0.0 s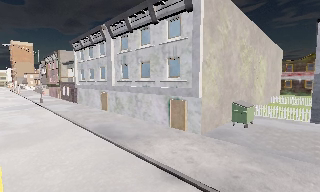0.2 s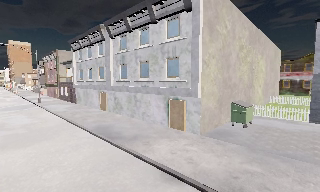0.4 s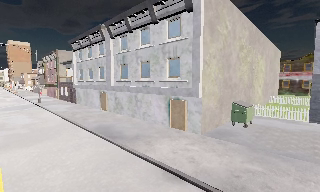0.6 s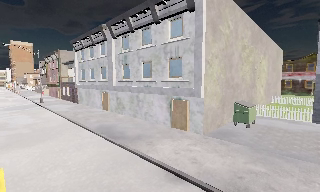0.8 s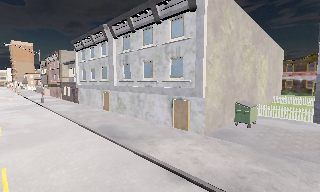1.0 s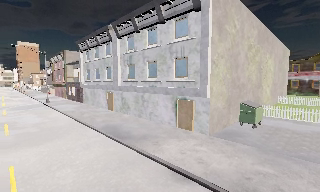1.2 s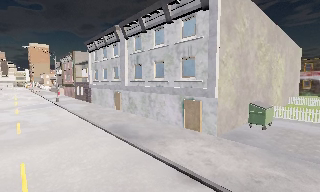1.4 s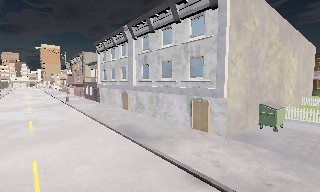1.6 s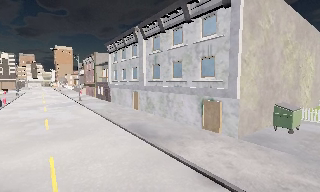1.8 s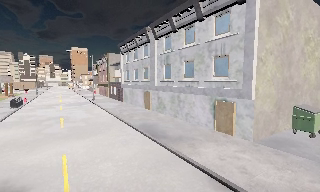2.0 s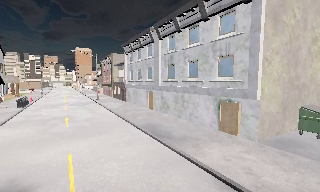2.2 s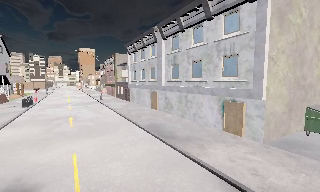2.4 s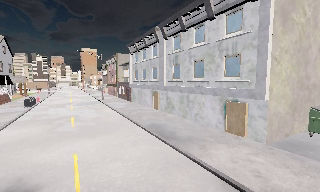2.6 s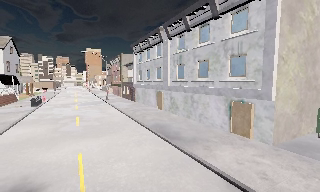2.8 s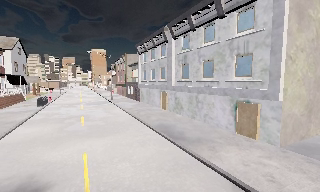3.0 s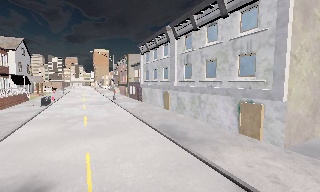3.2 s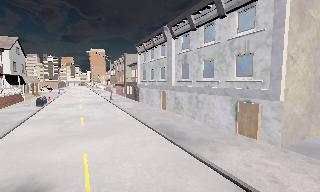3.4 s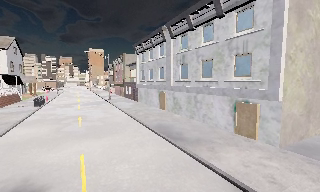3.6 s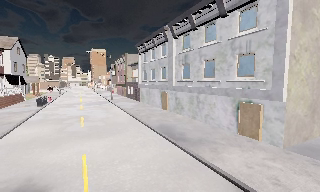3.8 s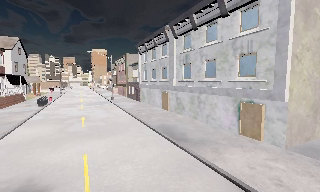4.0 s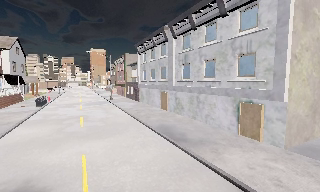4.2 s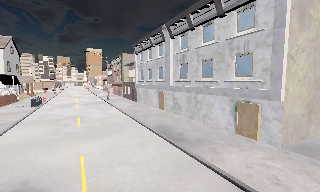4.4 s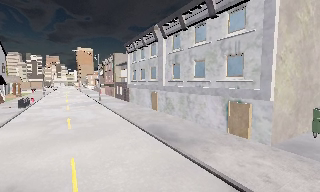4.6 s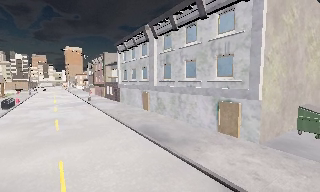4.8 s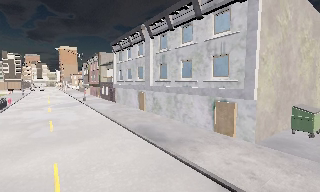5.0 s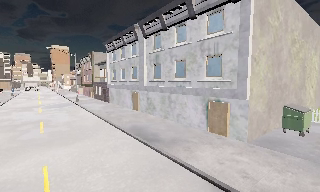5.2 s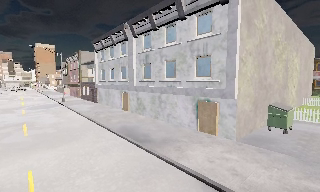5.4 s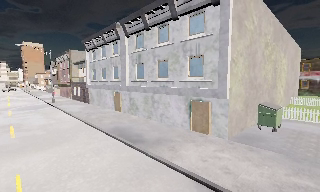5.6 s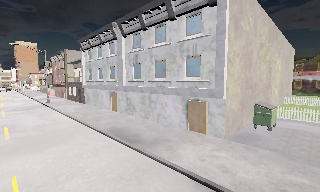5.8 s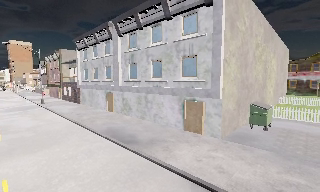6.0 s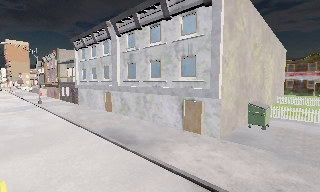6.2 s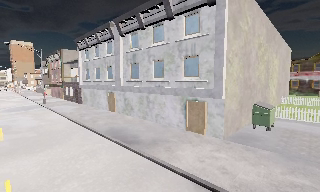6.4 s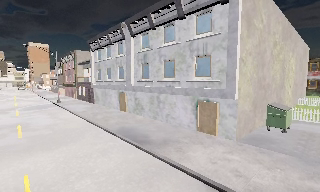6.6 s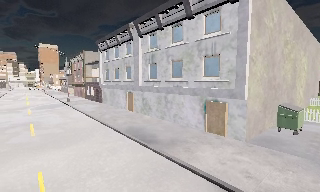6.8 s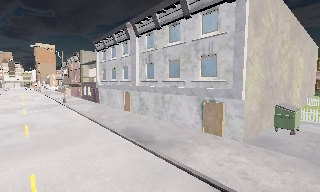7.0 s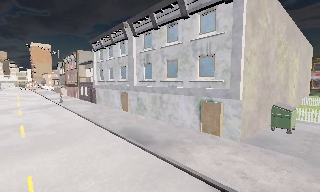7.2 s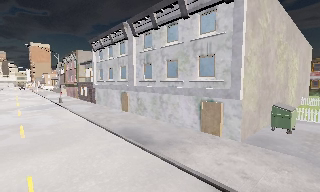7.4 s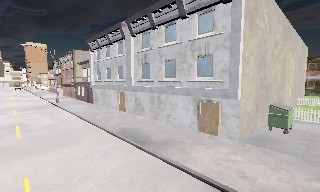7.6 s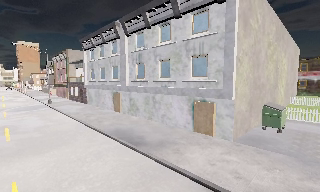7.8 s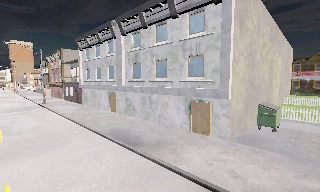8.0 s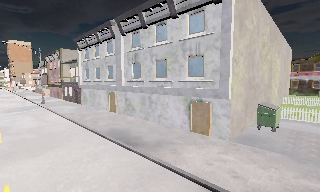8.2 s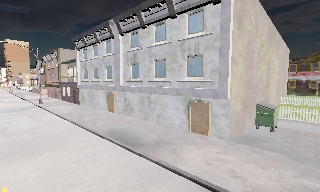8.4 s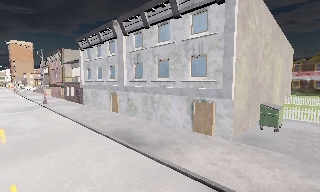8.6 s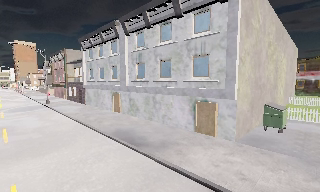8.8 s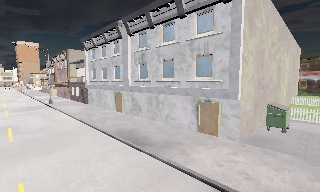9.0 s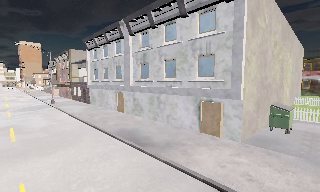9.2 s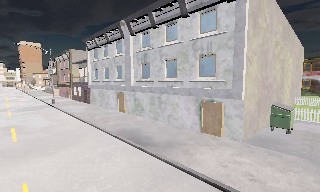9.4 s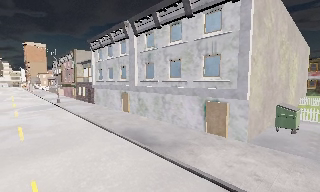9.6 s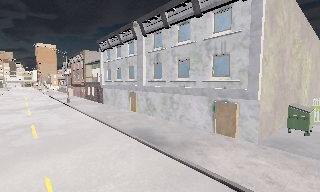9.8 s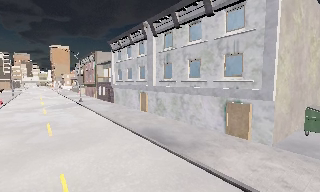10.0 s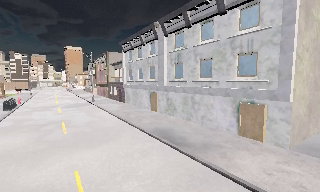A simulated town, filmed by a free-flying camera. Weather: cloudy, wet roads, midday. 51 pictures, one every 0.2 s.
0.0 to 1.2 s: The camera shifts only a little, or ends up much as it began.
1.2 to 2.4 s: The scene slides to the right, as the camera pans about 15 degrees to its left.
2.4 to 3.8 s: The camera shifts only a little, or ends up much as it began.
3.8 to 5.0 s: The scene slides to the left, as the camera pans about 10 degrees to its right.
5.0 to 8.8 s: The camera travels to its left, about 1 m.
8.8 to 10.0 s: The camera pans to its left, which is counterclockwise from overhead, by about 10 degrees.
The film runs forward here.
